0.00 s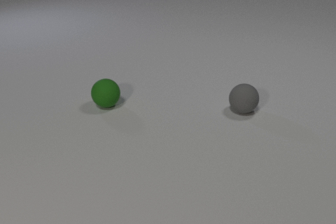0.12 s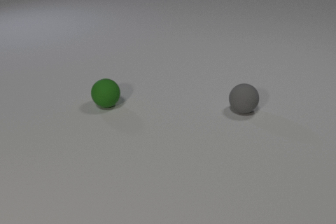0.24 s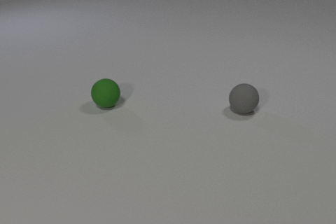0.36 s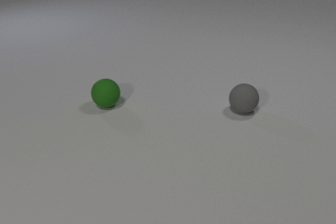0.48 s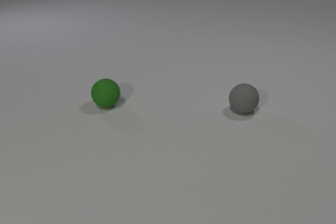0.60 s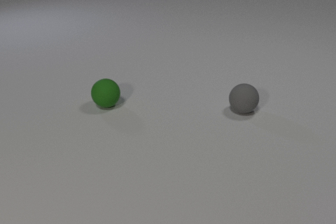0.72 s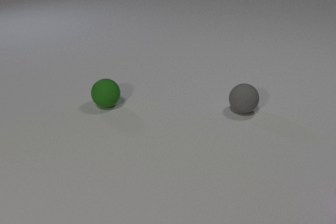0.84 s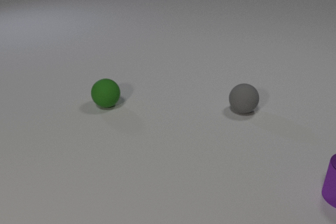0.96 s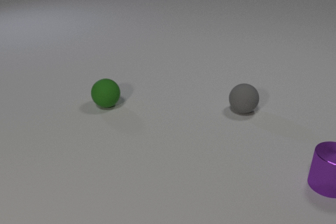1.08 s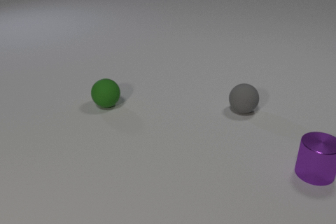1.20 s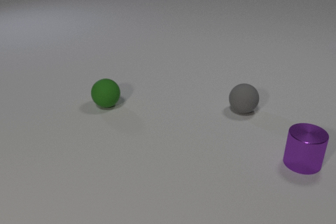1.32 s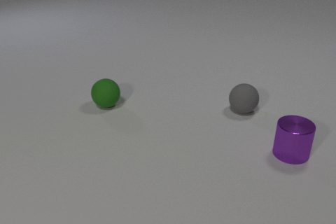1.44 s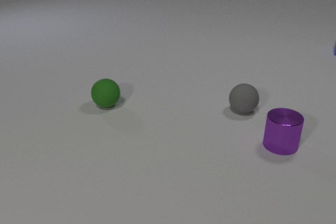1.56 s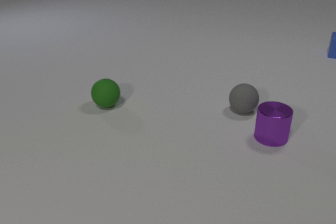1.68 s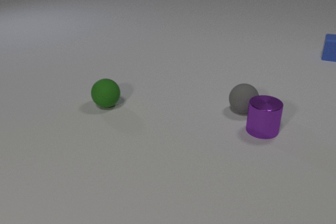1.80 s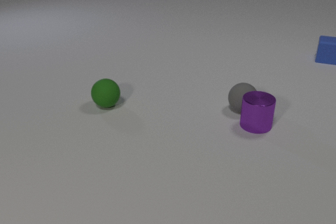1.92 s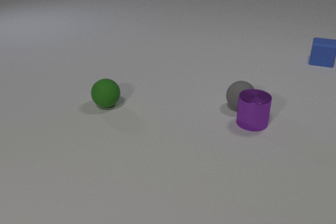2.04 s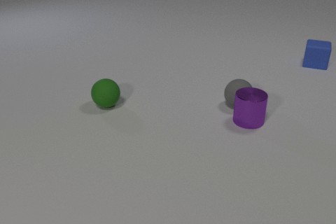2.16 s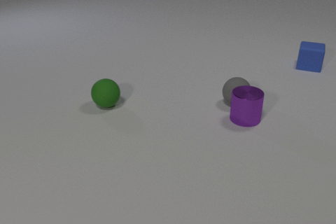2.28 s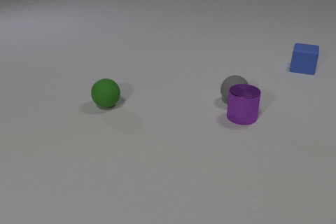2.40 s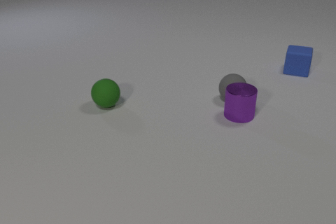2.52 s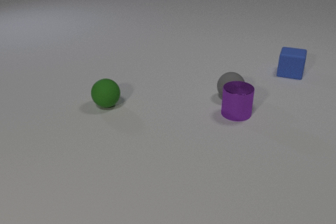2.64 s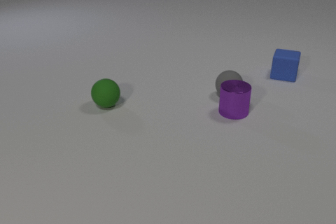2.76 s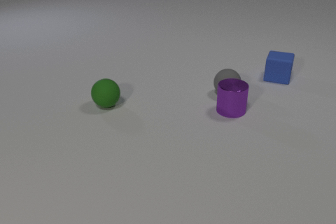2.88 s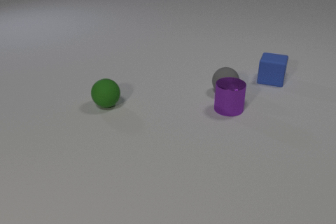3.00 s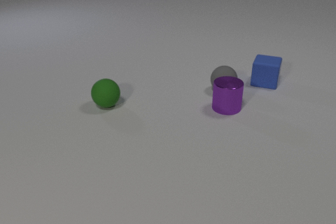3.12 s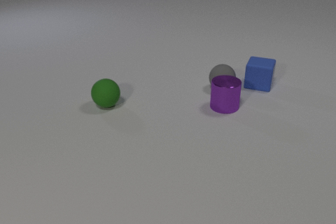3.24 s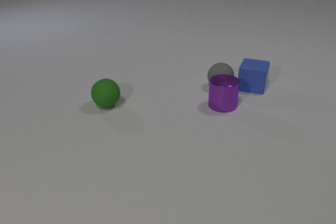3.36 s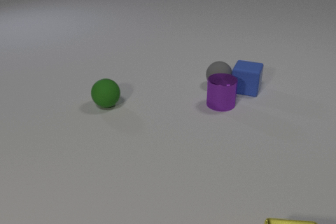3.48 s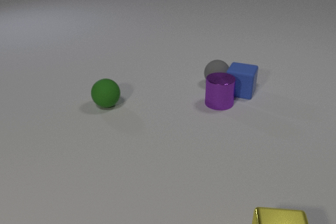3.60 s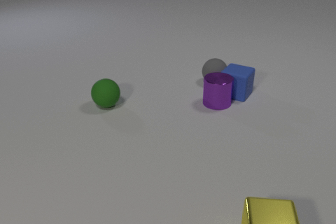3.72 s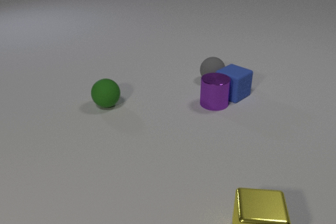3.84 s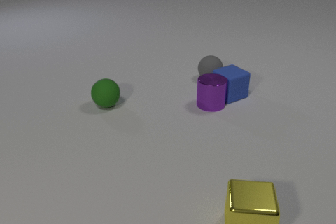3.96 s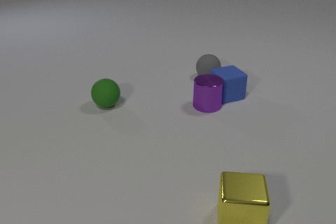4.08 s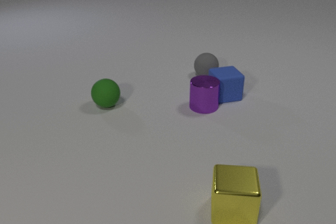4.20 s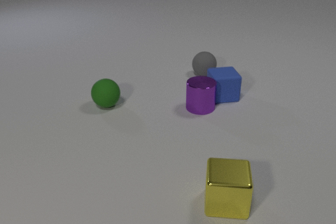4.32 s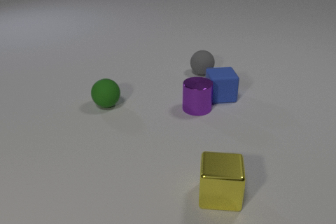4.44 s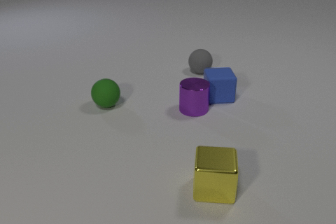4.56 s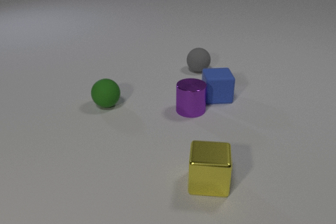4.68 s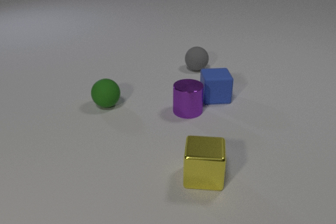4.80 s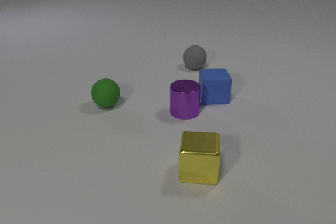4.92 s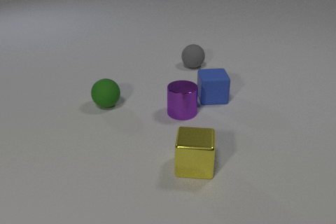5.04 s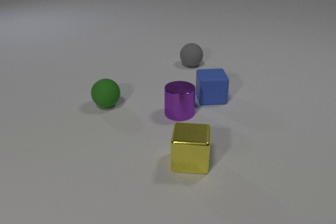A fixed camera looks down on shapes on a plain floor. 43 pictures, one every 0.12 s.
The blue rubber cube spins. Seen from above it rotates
clockwise.
The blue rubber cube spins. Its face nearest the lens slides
to the left.
0.00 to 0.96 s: The purple metal cylinder comes in at the right edge, slides to the left and away from the camera.
0.96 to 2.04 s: The purple metal cylinder slides away from the camera and to the left. The gray rubber sphere rolls away from the camera. The blue rubber cube comes in at the right edge, slides toward the camera and to the left. The purple metal cylinder and the gray rubber sphere collide.
2.04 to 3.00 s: The purple metal cylinder slides to the left and away from the camera. The gray rubber sphere rolls away from the camera and to the left. The blue rubber cube slides toward the camera and to the left.
3.00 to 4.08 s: The purple metal cylinder slides to the left. The gray rubber sphere rolls away from the camera and to the left. The blue rubber cube slides toward the camera and to the left, spins clockwise seen from above by about 45 degrees, its near face sliding to the left. The yellow metal cube comes in at the bottom edge, slides away from the camera and to the left. The gray rubber sphere and the blue rubber cube collide. The purple metal cylinder and the blue rubber cube collide.
4.08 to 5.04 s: The purple metal cylinder slides to the left and toward the camera. The gray rubber sphere rolls away from the camera and to the left. The blue rubber cube slides to the left and toward the camera. The yellow metal cube slides away from the camera and to the left.
How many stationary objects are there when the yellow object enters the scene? 1.
How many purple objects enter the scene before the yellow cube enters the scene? 1.
Are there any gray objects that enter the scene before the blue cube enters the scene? no.
